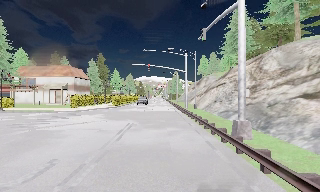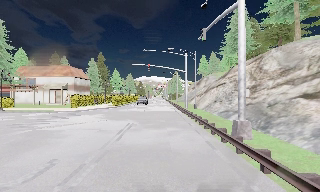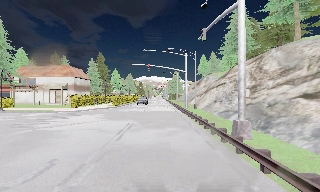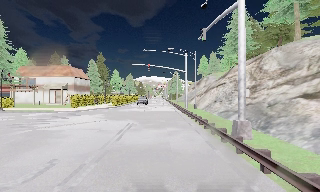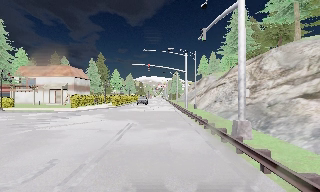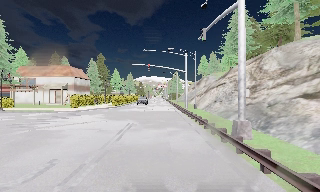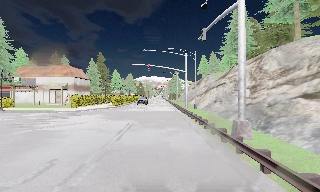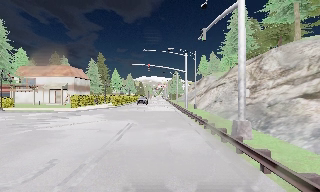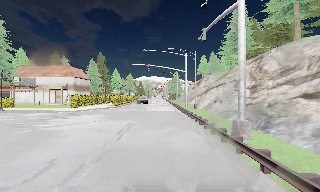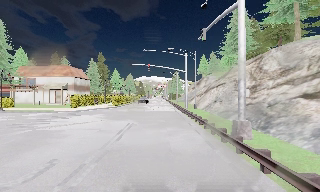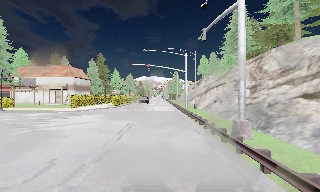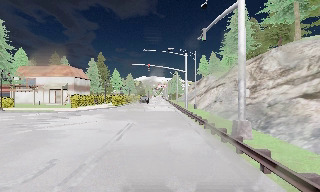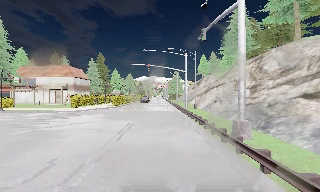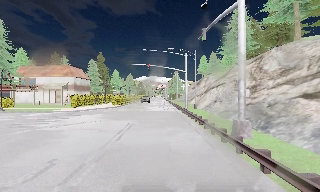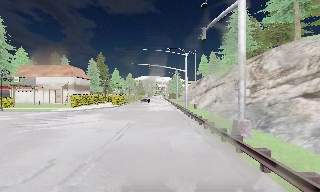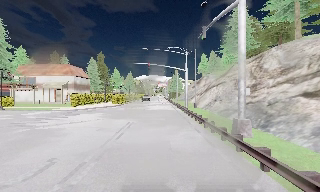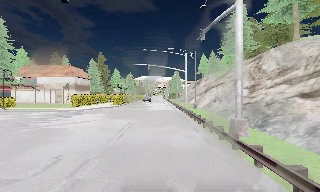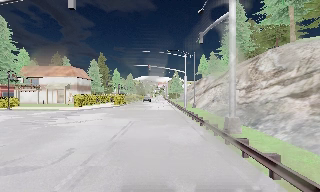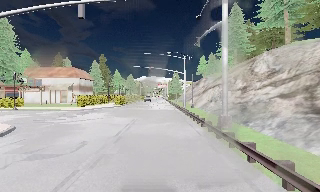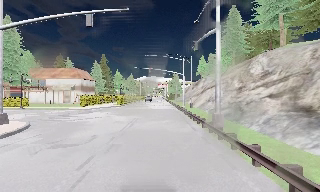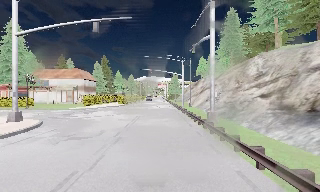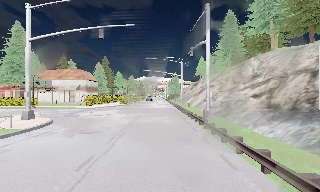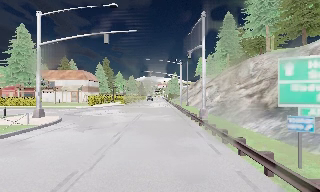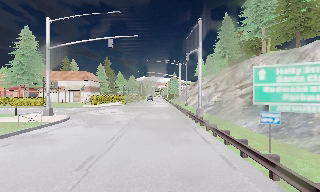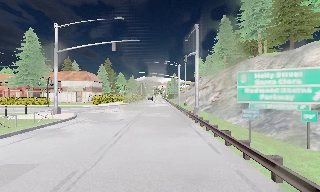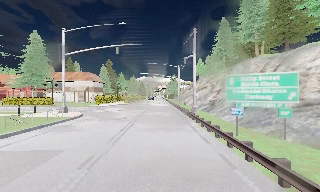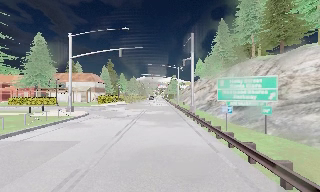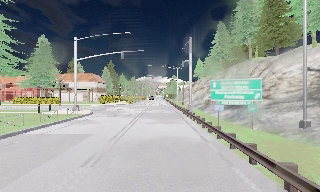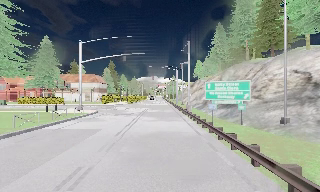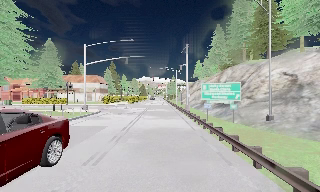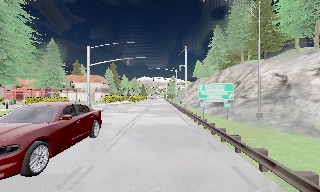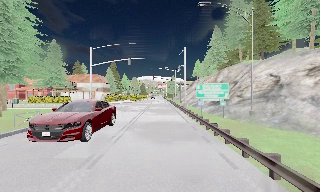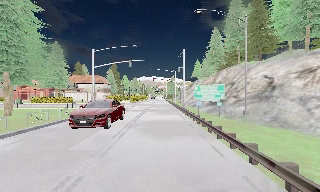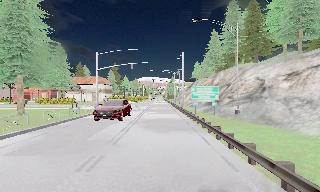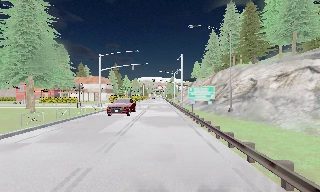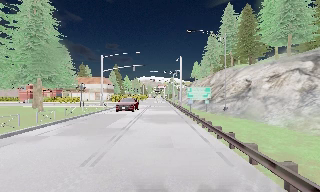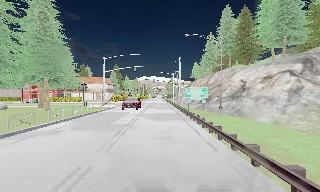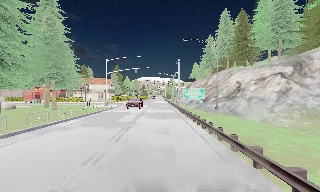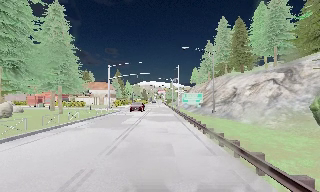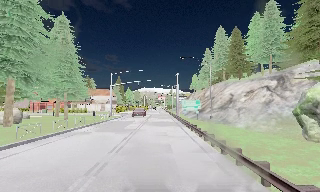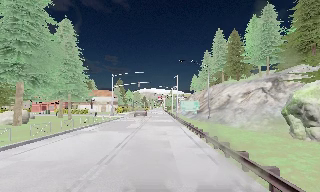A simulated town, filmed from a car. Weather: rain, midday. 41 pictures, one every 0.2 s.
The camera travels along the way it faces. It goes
backward.
0.0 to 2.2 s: The camera keeps its place and its aim.
2.2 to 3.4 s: The camera travels backward, about 1 m, so what stands in front gets smaller. It gains speed.
3.4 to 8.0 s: The camera travels backward, about 25 m, so what stands in front gets smaller.
The film runs backward here.
